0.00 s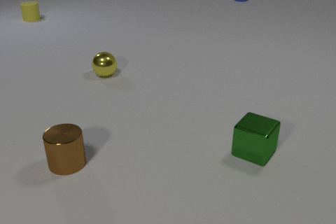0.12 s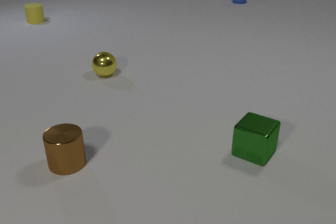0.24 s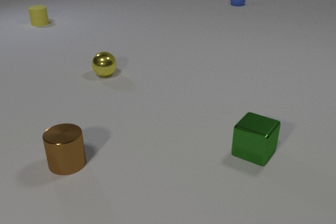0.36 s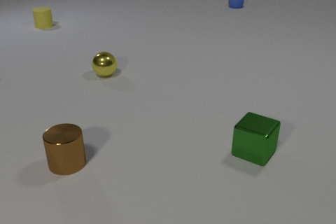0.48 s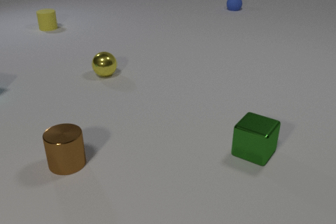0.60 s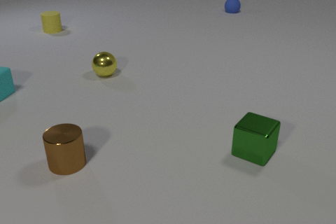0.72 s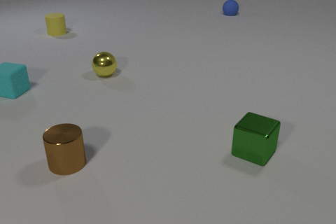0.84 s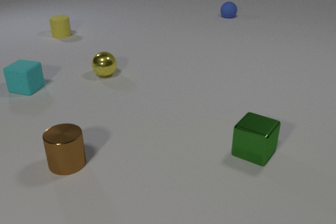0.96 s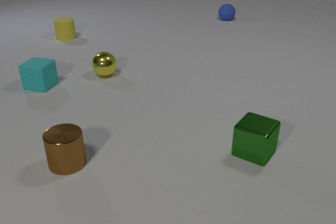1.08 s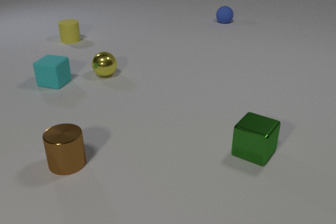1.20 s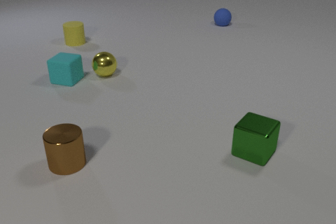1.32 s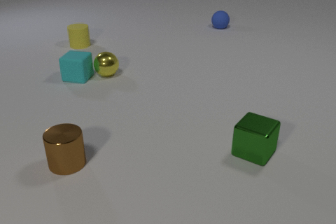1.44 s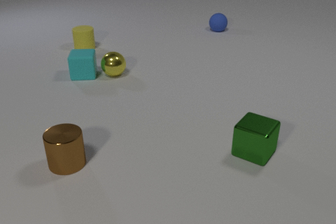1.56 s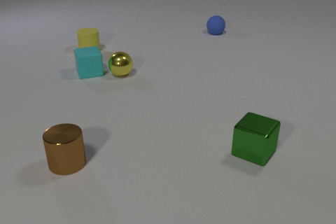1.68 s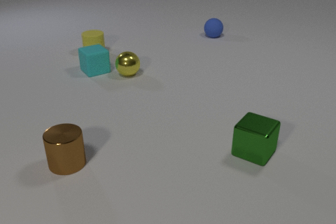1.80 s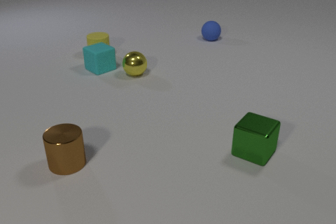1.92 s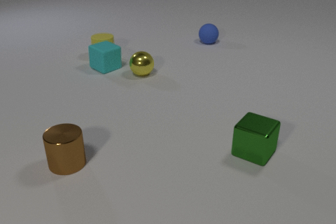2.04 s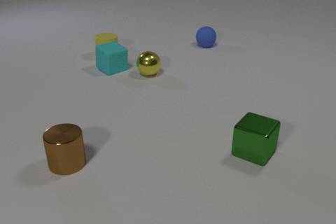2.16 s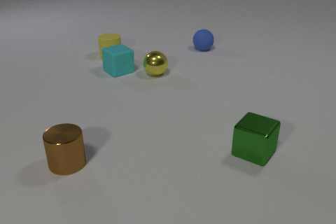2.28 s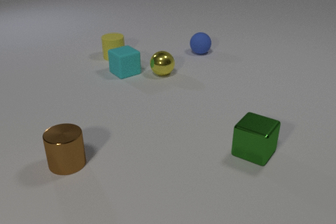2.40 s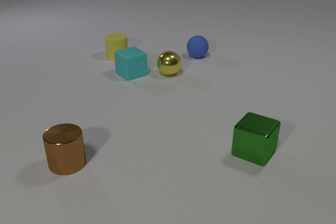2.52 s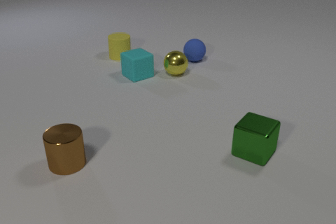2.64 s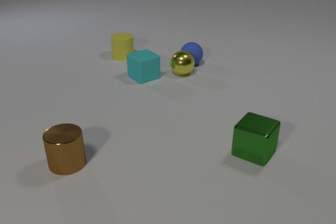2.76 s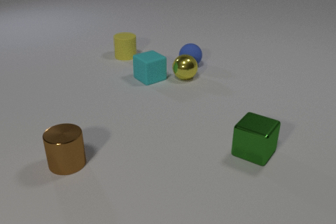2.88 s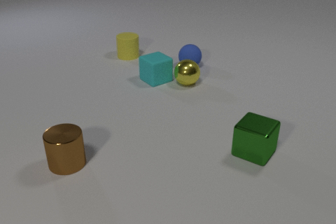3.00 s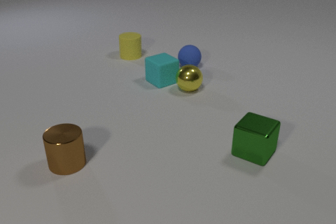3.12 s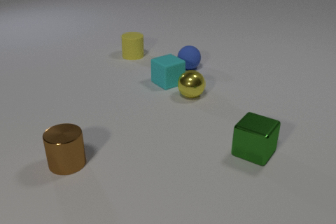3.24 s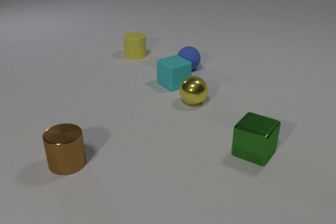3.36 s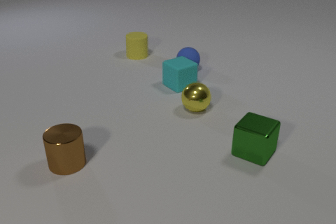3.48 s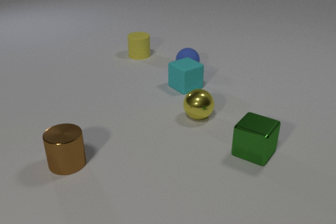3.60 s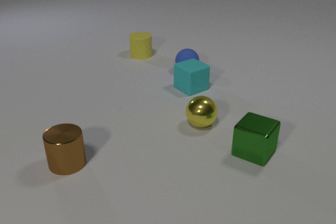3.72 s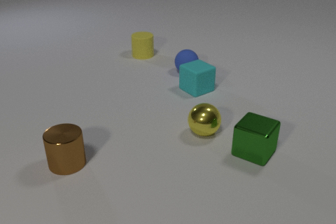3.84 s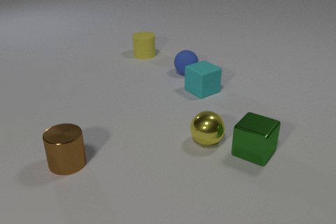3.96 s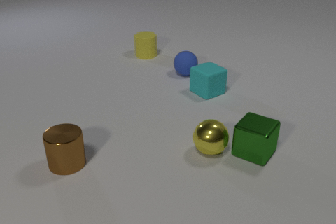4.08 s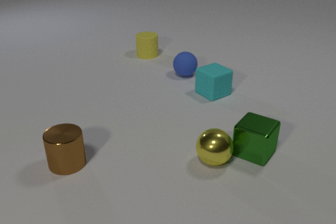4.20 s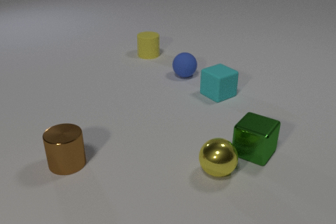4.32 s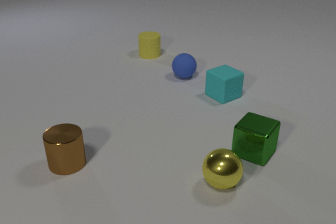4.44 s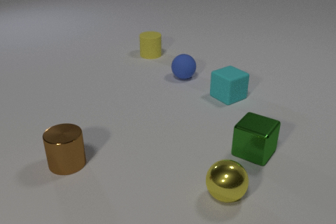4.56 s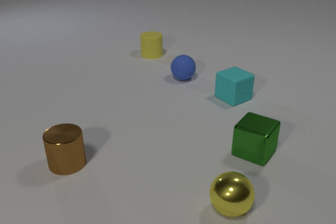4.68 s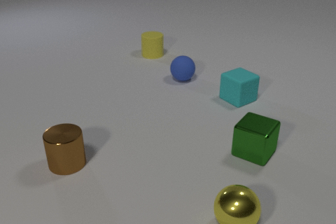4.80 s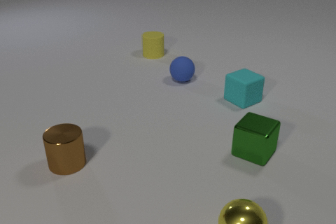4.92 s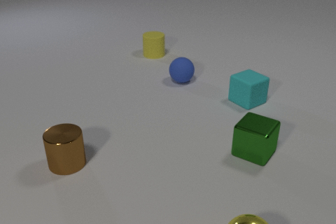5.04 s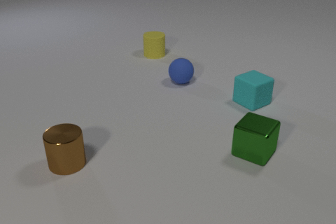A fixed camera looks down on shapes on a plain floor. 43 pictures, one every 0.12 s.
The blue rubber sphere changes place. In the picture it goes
toward the camera.
The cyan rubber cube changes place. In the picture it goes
to the right.
0.00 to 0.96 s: The cyan rubber cube comes in at the left edge, slides to the right. The yellow rubber cylinder slides toward the camera and to the right. The blue rubber sphere rolls toward the camera.
0.96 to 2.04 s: The cyan rubber cube slides to the right, spins so that its near face slides to the right, counterclockwise seen from above. The yellow metal sphere rolls to the right. The yellow rubber cylinder slides toward the camera and to the right. The blue rubber sphere rolls toward the camera. The cyan rubber cube and the yellow metal sphere collide. The cyan rubber cube and the yellow rubber cylinder collide.
2.04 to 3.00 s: The cyan rubber cube slides to the right and toward the camera. The yellow metal sphere rolls to the right and toward the camera. The yellow rubber cylinder slides to the right. The blue rubber sphere rolls toward the camera. The yellow metal sphere and the blue rubber sphere collide.
3.00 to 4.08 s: The cyan rubber cube slides to the right and toward the camera. The yellow metal sphere rolls toward the camera. The yellow rubber cylinder slides to the right. The blue rubber sphere rolls toward the camera.
4.08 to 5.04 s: The cyan rubber cube slides to the right. The yellow metal sphere rolls toward the camera, leaves at the bottom edge. The yellow rubber cylinder slides to the right. The blue rubber sphere rolls toward the camera.
What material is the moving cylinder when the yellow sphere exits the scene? rubber.
What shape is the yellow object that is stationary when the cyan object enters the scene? sphere.
How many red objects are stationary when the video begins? 0.
